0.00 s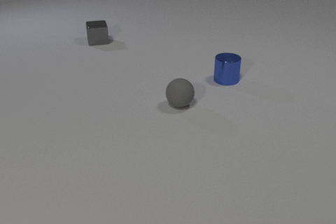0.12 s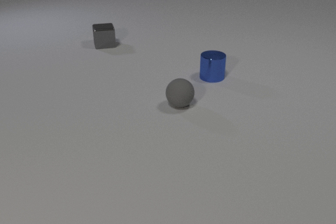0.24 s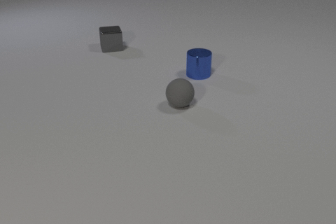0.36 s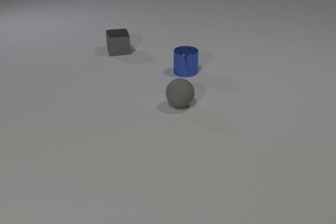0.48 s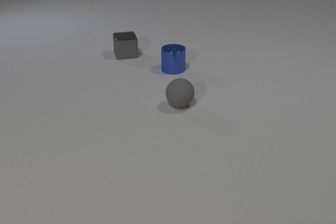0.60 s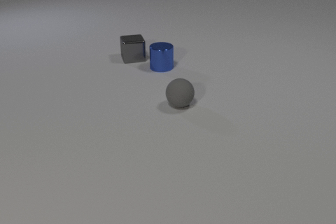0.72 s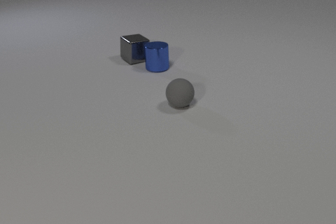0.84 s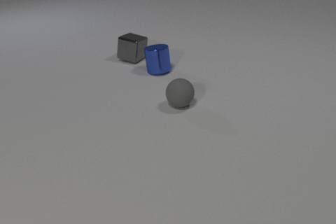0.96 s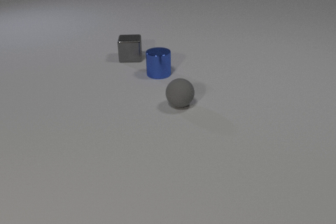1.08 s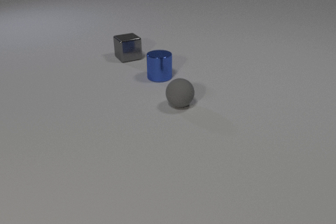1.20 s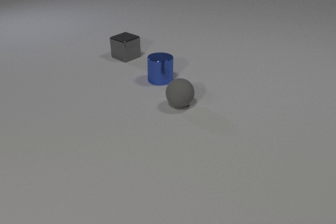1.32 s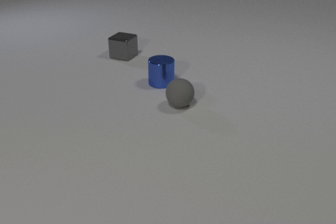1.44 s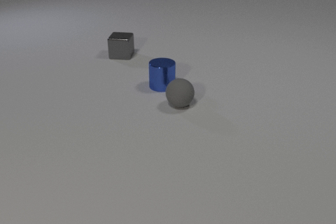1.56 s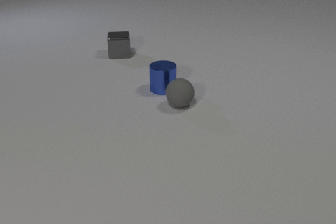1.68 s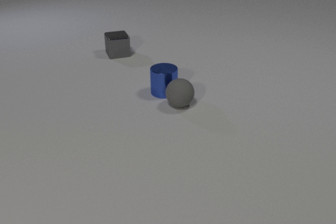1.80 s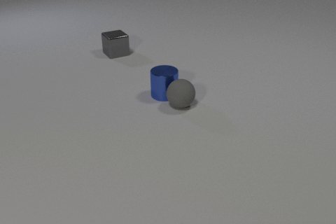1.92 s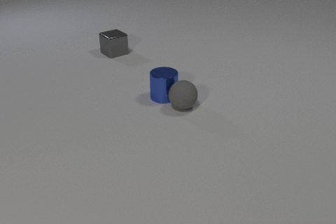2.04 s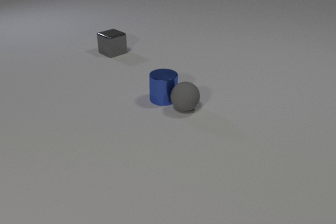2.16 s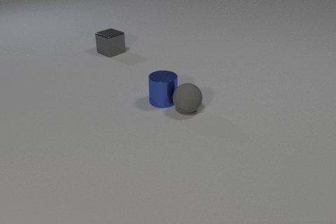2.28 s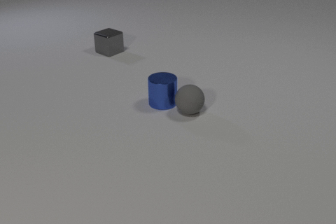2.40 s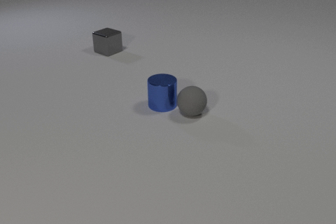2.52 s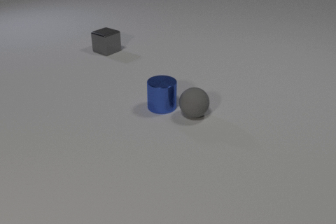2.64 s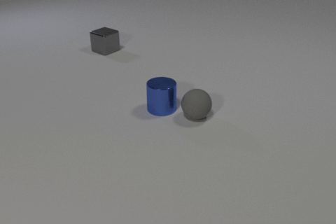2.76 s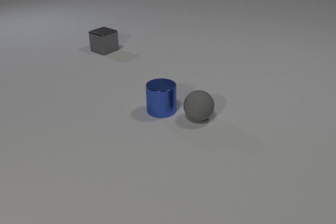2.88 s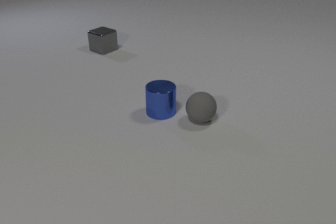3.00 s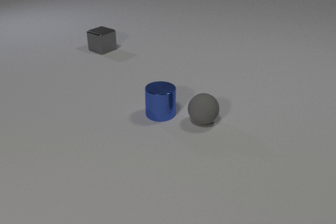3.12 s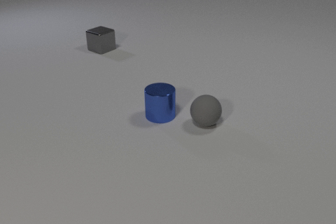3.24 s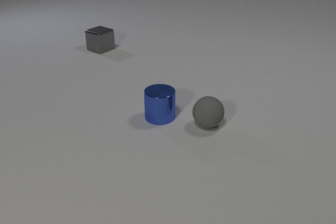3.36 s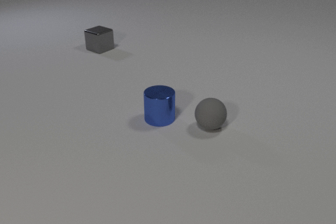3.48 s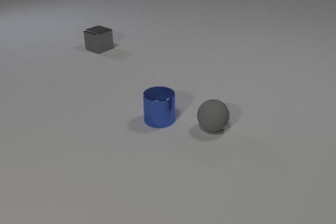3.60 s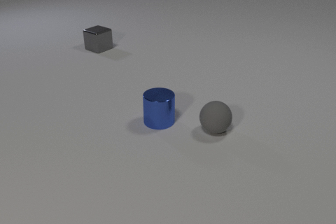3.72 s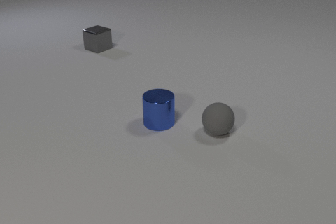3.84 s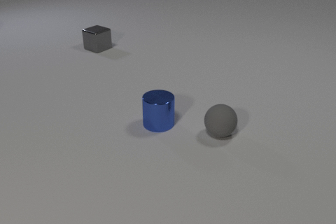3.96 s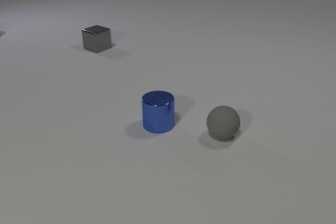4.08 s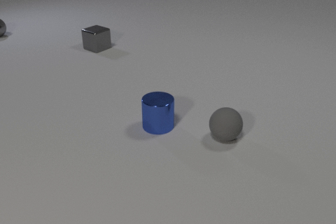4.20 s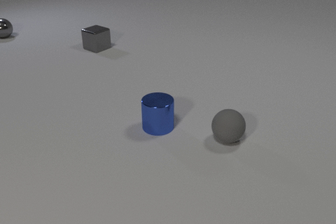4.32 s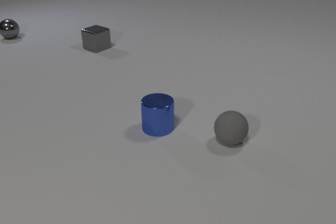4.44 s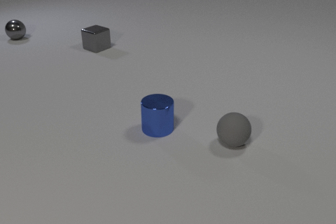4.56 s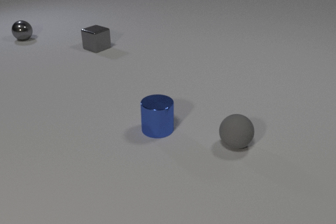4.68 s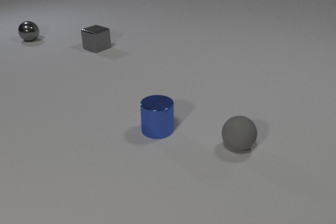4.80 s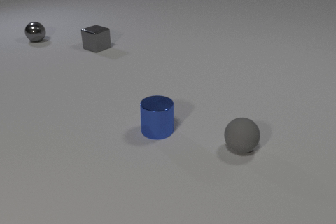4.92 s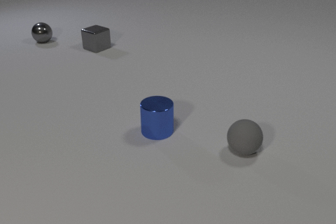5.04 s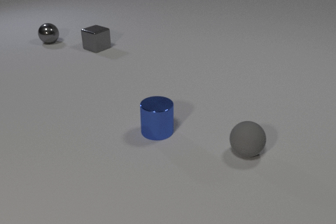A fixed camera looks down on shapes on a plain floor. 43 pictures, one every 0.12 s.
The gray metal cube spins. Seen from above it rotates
counterclockwise.
The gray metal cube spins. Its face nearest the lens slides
to the right.
0.00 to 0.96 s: The gray metal cube slides toward the camera and to the right, spins so that its near face slides to the right, counterclockwise seen from above. The blue metal cylinder slides to the left. The gray metal cube and the blue metal cylinder collide.
0.96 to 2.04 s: The gray metal cube slides to the left and away from the camera, spins counterclockwise seen from above by about 135 degrees, its near face sliding to the right. The blue metal cylinder slides toward the camera. The gray rubber sphere rolls toward the camera. The blue metal cylinder and the gray rubber sphere collide.
2.04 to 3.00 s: The gray metal cube slides away from the camera and to the left. The blue metal cylinder slides toward the camera. The gray rubber sphere rolls toward the camera and to the right.
3.00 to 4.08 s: The gray metal cube slides to the left and away from the camera. The blue metal cylinder slides toward the camera. The gray rubber sphere rolls toward the camera and to the right. The gray metal sphere comes in at the left edge, rolls to the right.
4.08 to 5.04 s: The blue metal cylinder slides toward the camera. The gray rubber sphere rolls toward the camera and to the right. The gray metal sphere rolls to the right and toward the camera.
What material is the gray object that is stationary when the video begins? rubber.
What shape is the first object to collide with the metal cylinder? cube.
Are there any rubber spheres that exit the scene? no.
